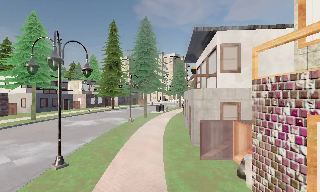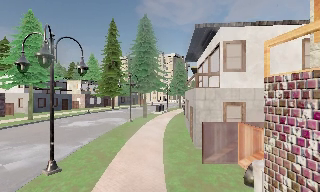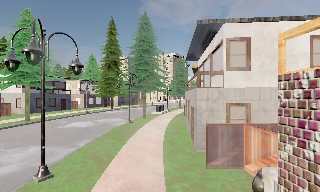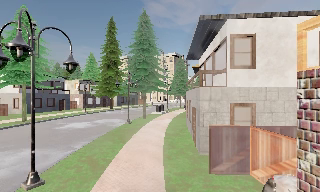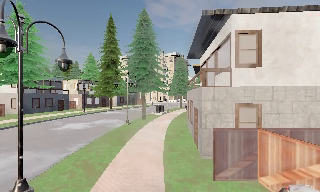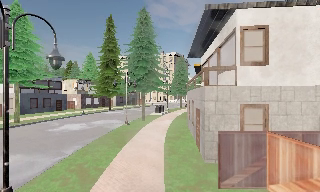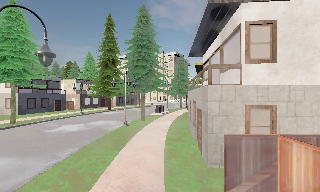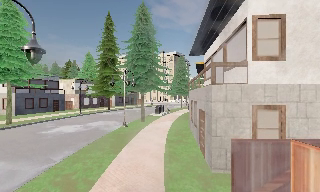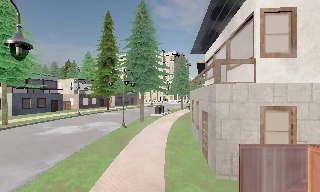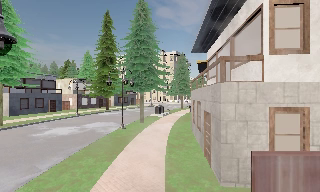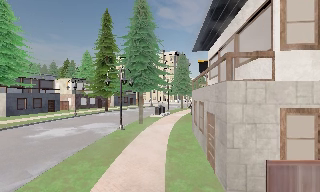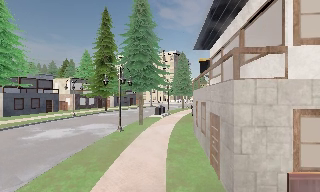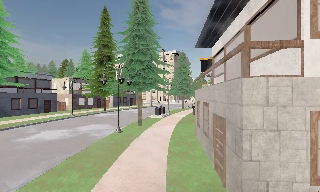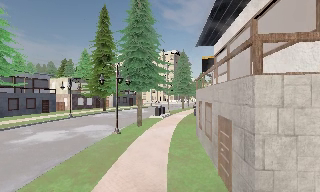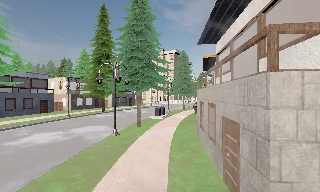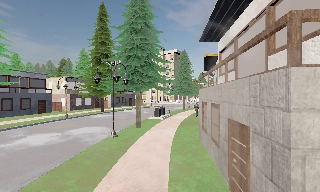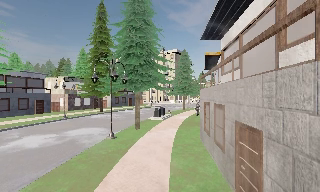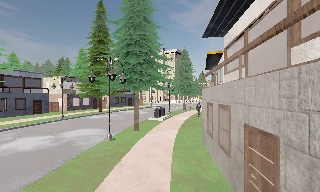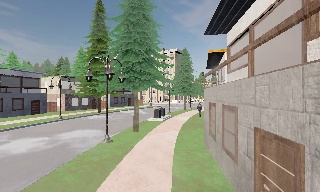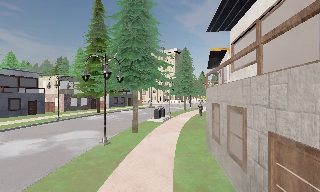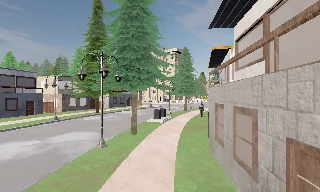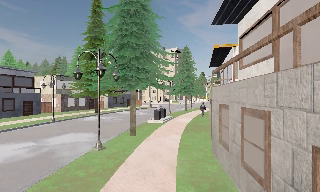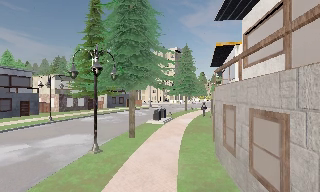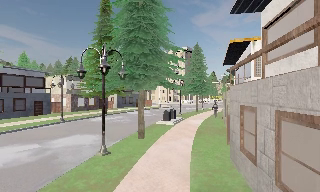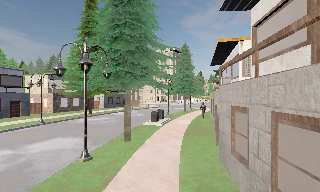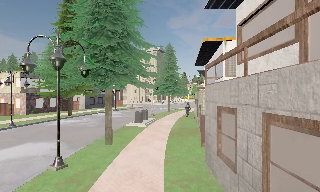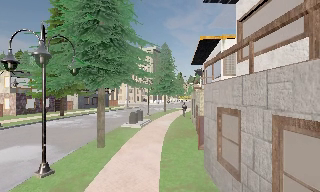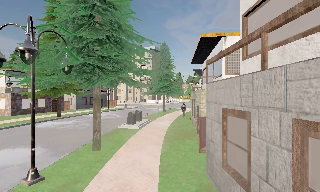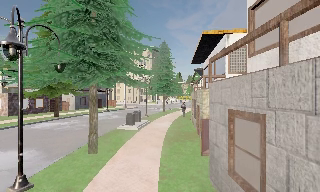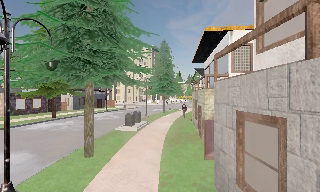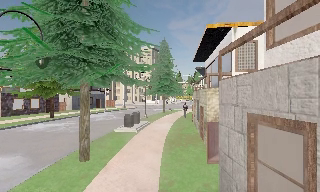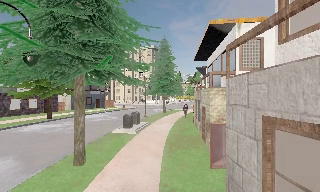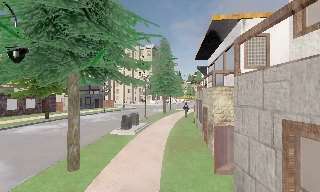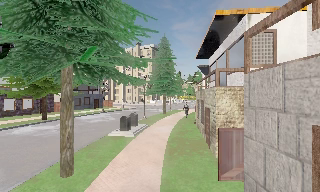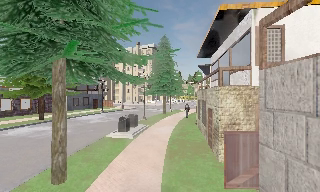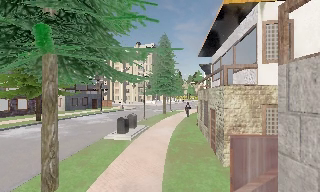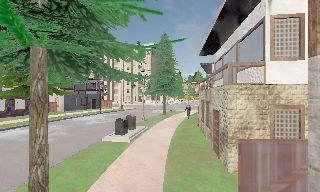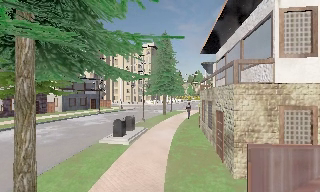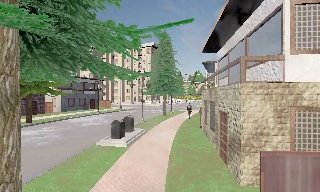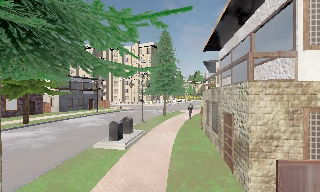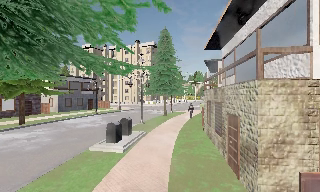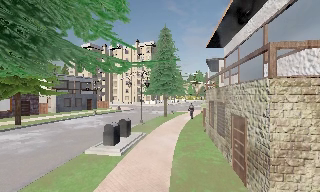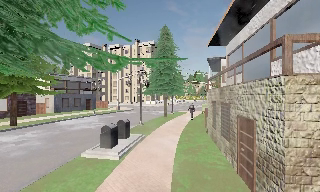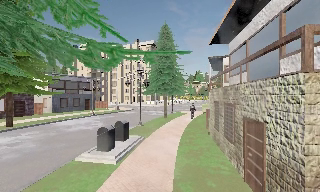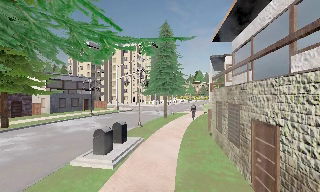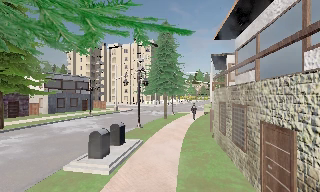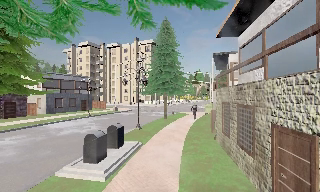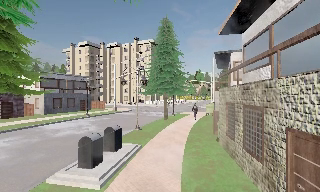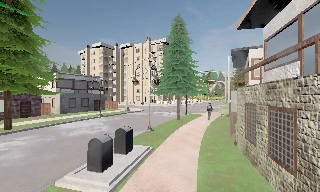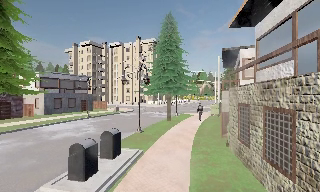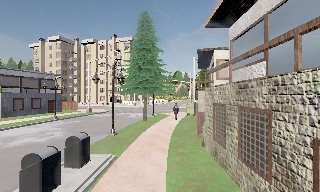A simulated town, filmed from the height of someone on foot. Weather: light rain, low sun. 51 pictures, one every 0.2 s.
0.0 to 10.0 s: The scene slides to the left, as the camera pans about 15 degrees to its right. It travels forward, about 20 m, so what stands in front looms larger.
The film runs forward here.
